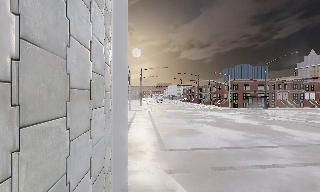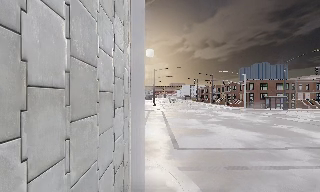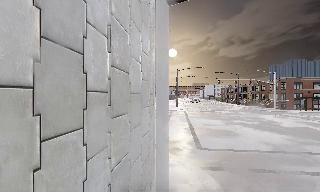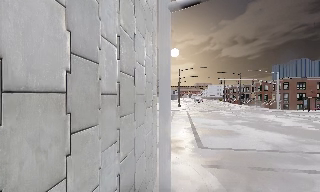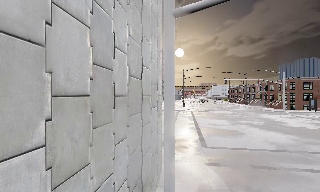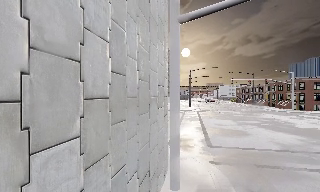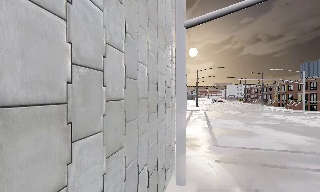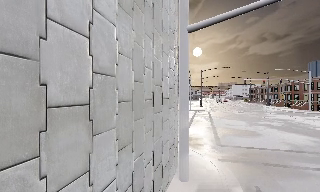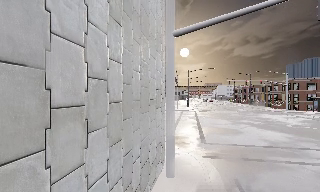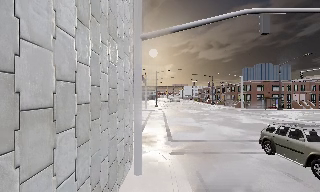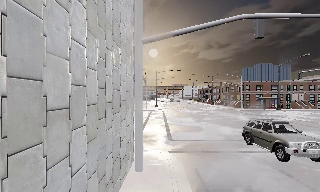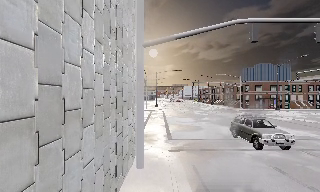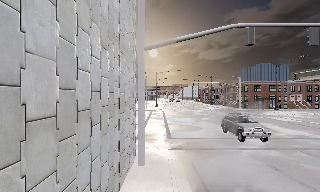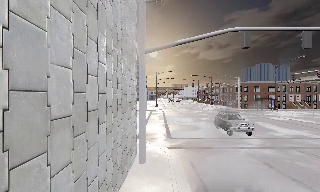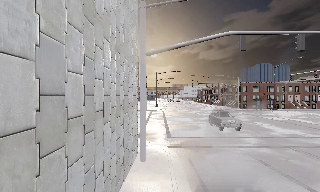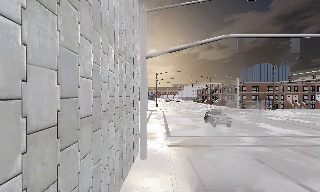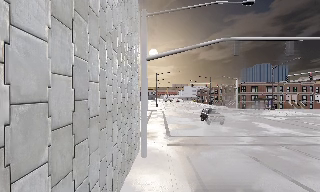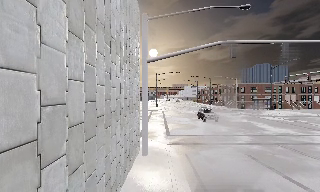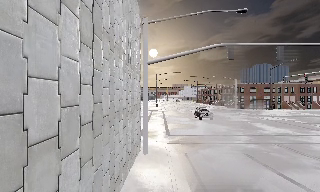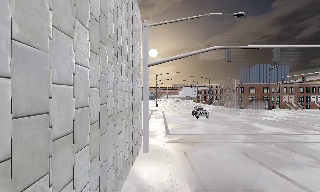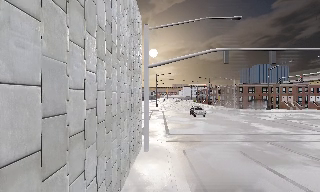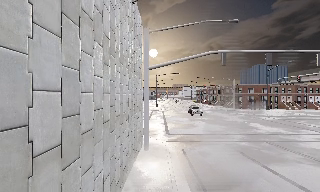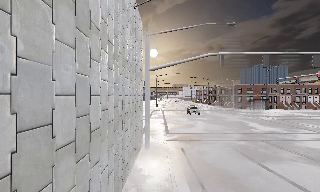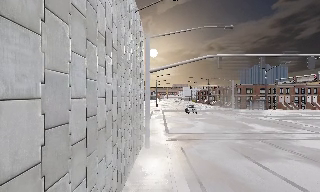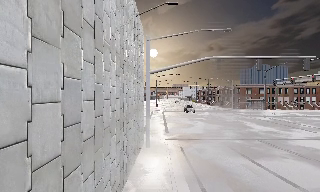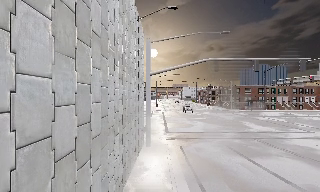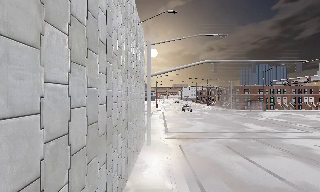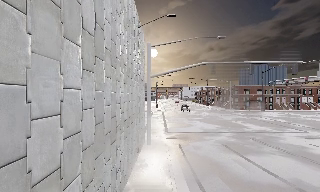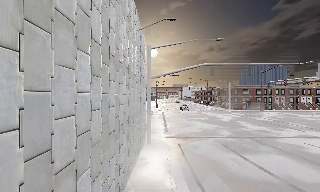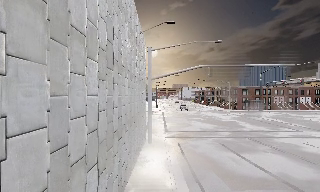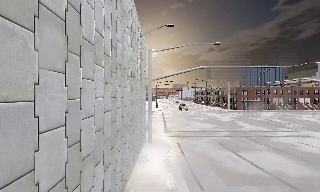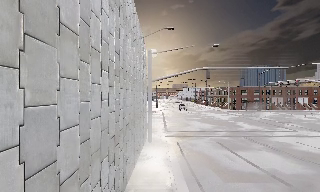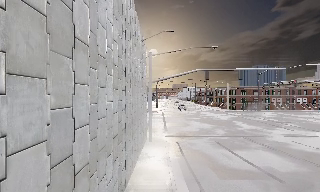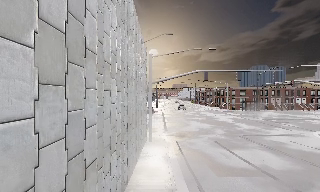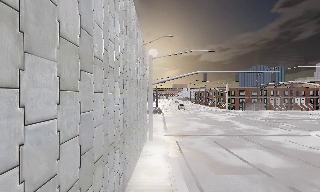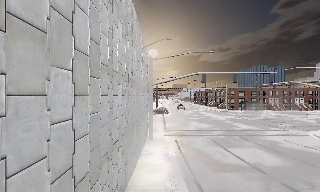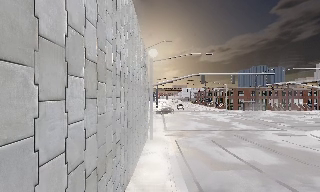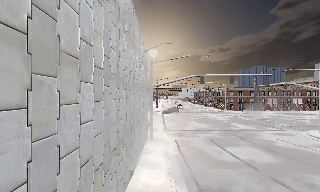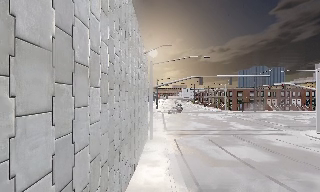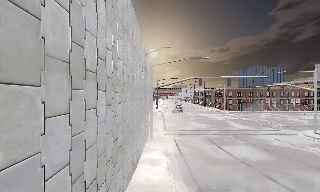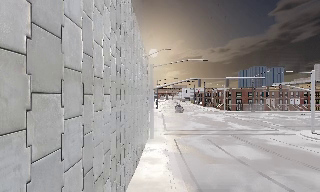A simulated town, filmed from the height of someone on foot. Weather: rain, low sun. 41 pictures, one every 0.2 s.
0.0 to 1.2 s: The camera swings to its left by about 20 degrees, and the scene slides to the right. It travels backward, about 2 m, so what stands in front gets smaller.
1.2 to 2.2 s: The camera pans to its right, which is clockwise from overhead, by about 15 degrees. It travels backward, about 1.5 m, so what stands in front gets smaller.
2.2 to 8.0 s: The camera travels backward, about 10 m, so what stands in front gets smaller.
The film runs backward here.
